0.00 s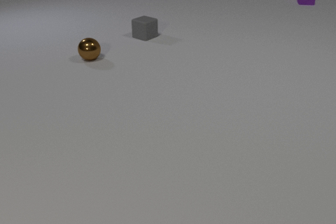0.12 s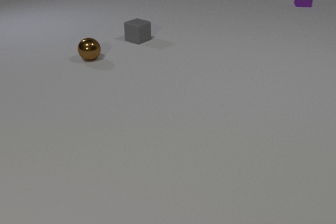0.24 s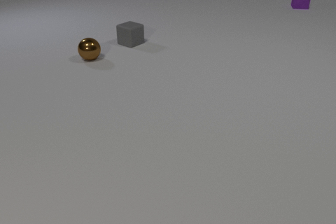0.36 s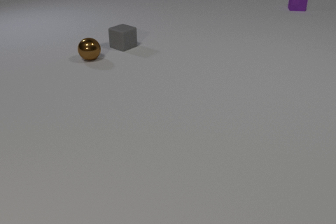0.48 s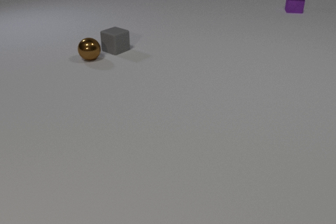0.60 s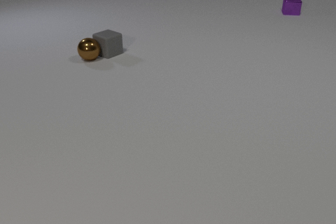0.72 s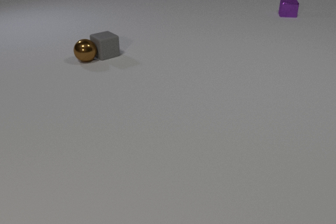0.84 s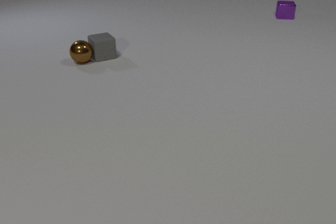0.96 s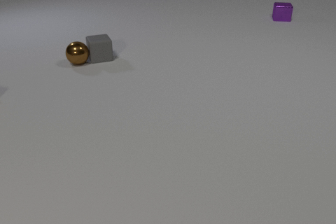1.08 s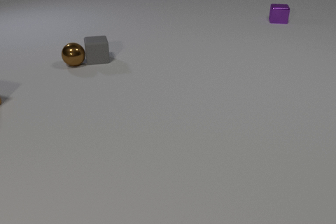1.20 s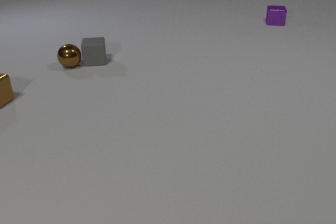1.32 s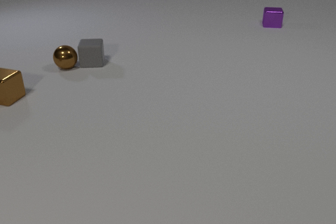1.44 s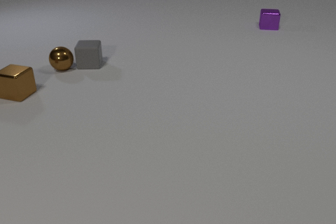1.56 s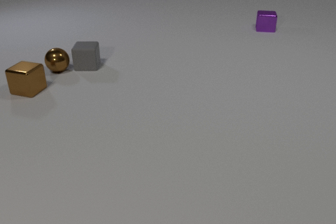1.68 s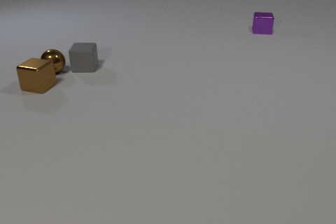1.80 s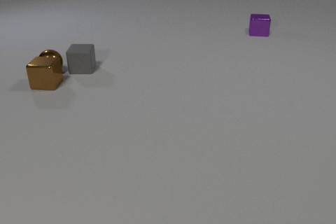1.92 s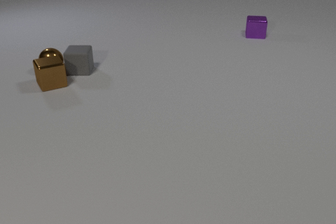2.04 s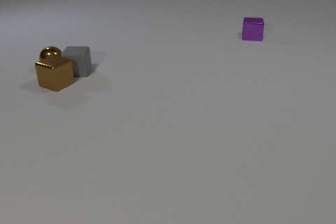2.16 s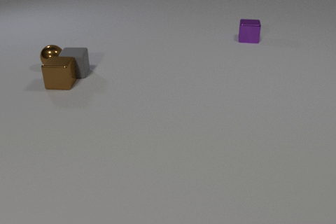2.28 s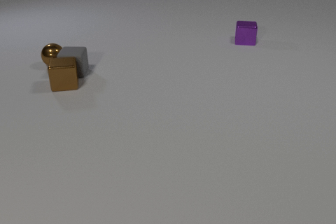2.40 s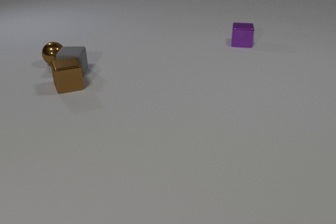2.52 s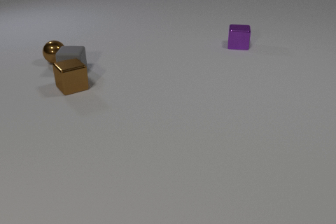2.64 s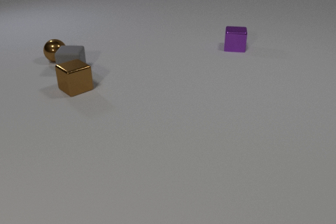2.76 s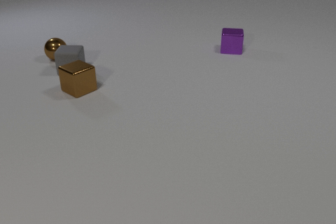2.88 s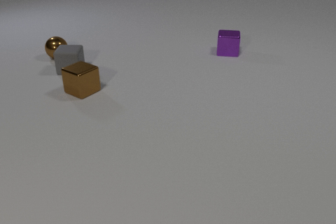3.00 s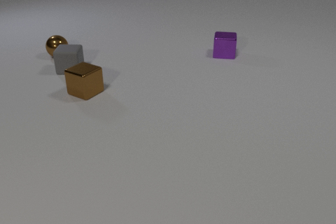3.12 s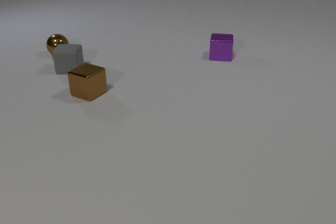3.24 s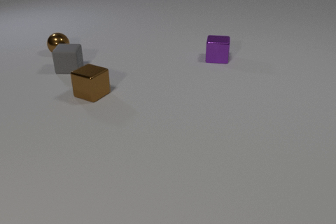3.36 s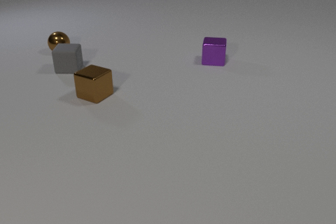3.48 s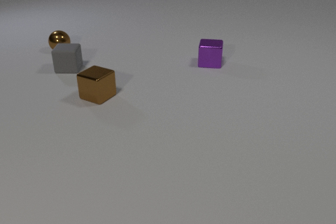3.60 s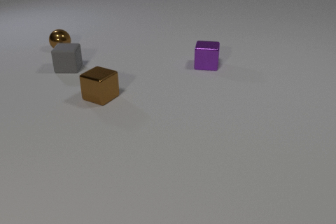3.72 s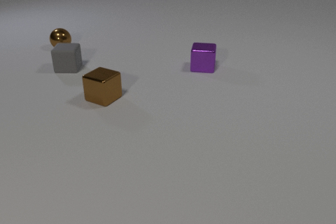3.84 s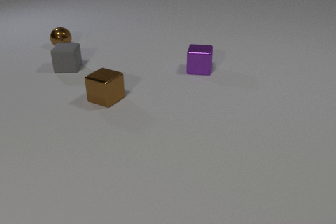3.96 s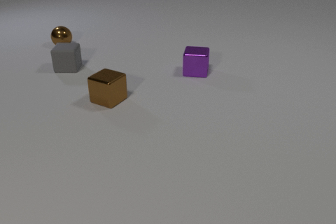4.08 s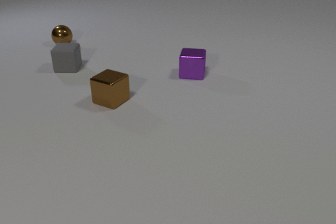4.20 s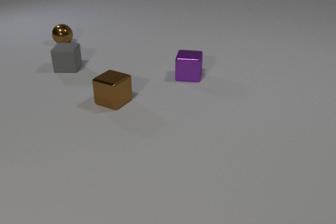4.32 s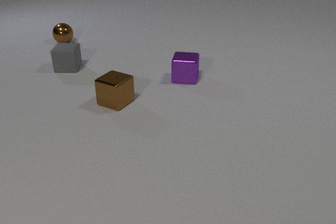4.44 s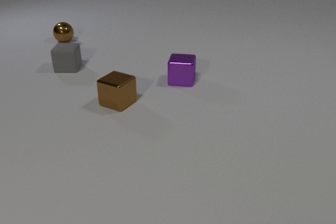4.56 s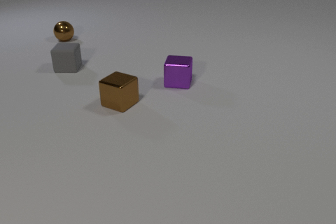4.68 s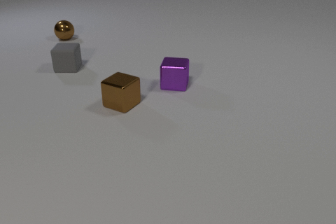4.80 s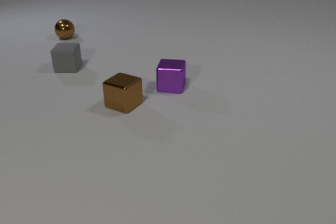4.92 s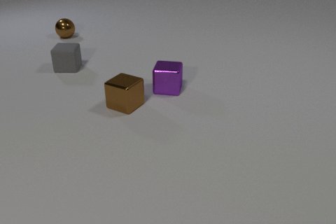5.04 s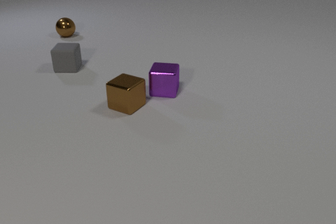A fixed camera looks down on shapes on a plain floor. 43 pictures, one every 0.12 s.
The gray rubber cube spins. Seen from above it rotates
clockwise.
The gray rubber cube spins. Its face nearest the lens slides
to the left.
0.00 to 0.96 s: The gray rubber cube slides toward the camera and to the left, spins so that its near face slides to the left, clockwise seen from above. The brown metal sphere rolls to the left and toward the camera. The purple metal cube slides toward the camera. The gray rubber cube and the brown metal sphere collide.
0.96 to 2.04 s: The gray rubber cube slides toward the camera and to the left, spins so that its near face slides to the left, clockwise seen from above. The brown metal sphere rolls to the left. The brown metal cube comes in at the left edge, slides to the right, spins counterclockwise seen from above by about 75 degrees, its near face sliding to the right. The purple metal cube slides toward the camera and to the left. The brown metal sphere and the brown metal cube collide.
2.04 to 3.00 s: The gray rubber cube slides away from the camera and to the left. The brown metal sphere rolls away from the camera. The brown metal cube slides to the right and toward the camera, spins so that its near face slides to the right, counterclockwise seen from above. The purple metal cube slides toward the camera and to the left. The gray rubber cube and the brown metal cube collide.
3.00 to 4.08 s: The gray rubber cube slides away from the camera. The brown metal sphere rolls away from the camera. The brown metal cube slides to the right and toward the camera. The purple metal cube slides toward the camera and to the left.
4.08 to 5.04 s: The brown metal sphere rolls away from the camera. The brown metal cube slides to the right and toward the camera. The purple metal cube slides toward the camera and to the left.
What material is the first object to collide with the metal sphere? rubber.
Are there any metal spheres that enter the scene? no.
How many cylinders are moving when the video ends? 0.
